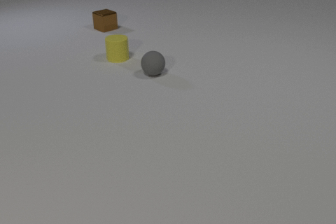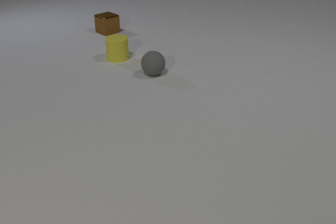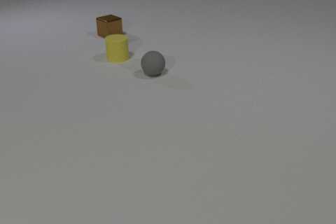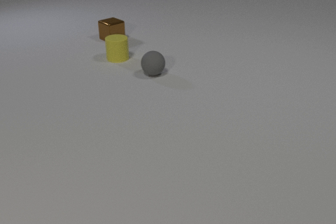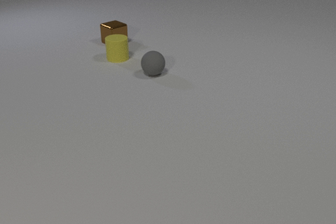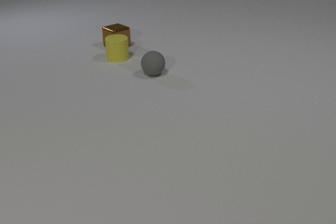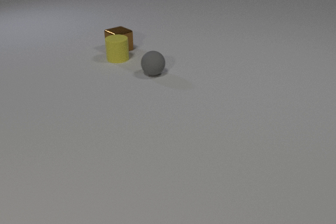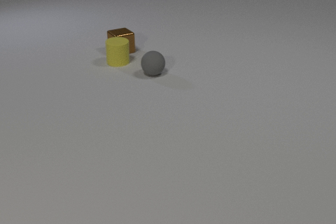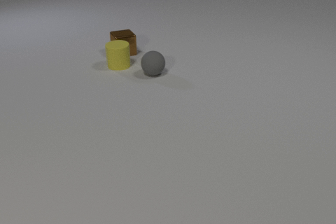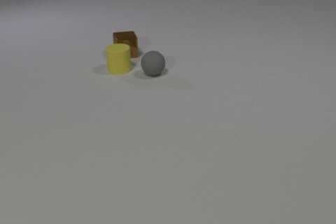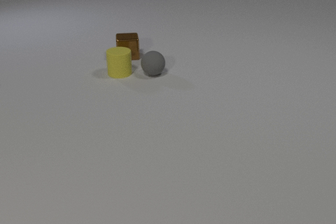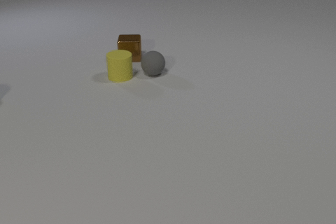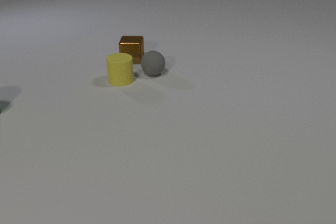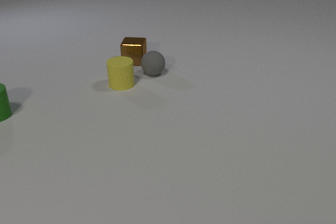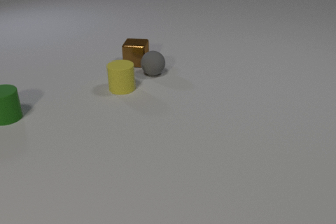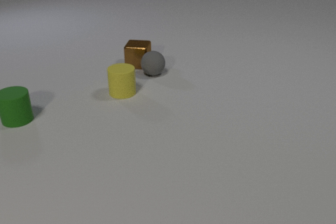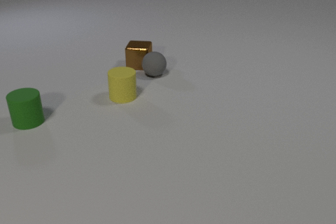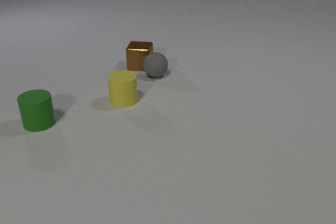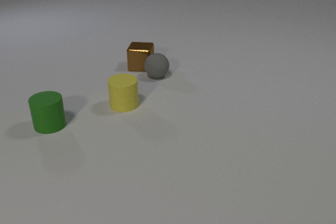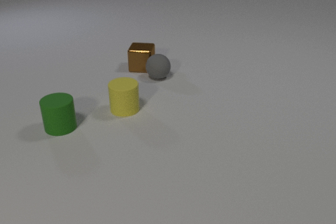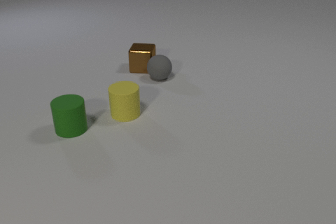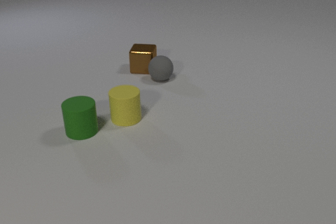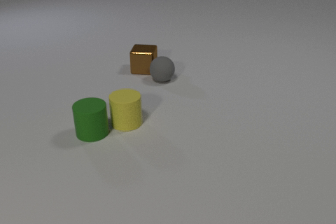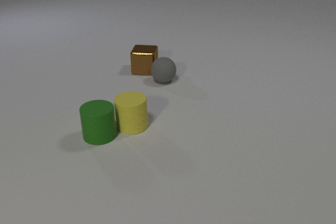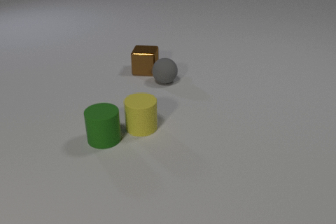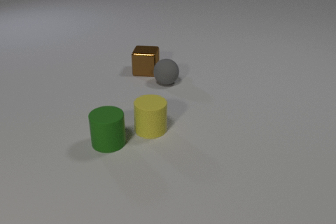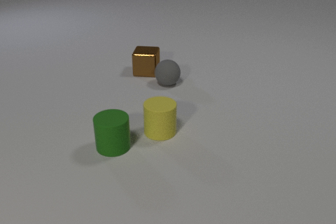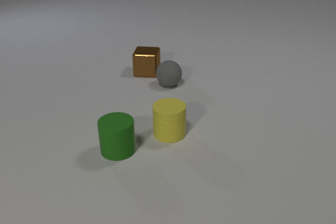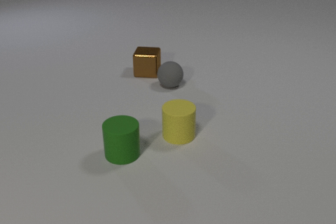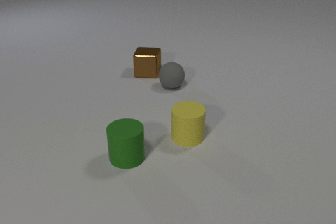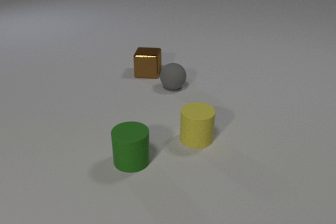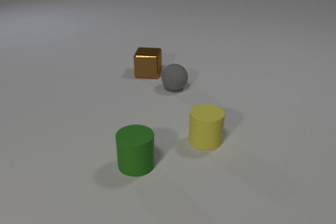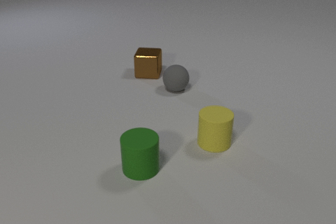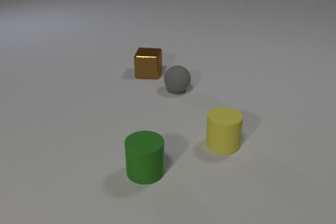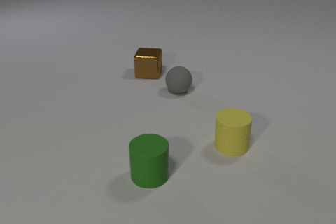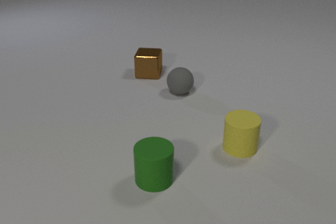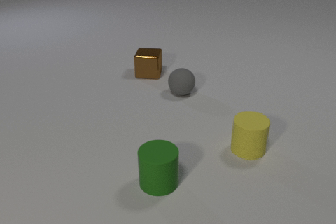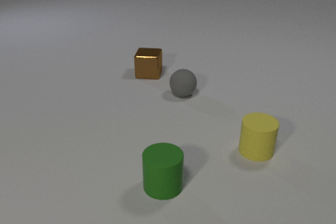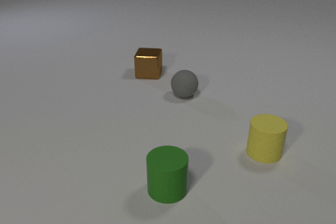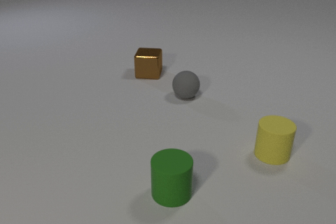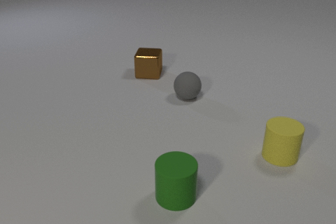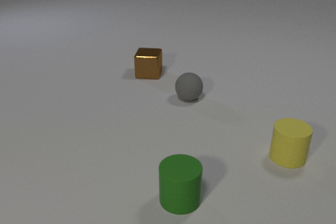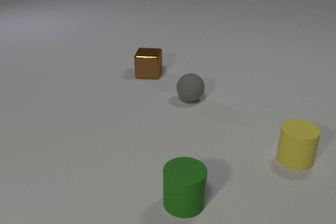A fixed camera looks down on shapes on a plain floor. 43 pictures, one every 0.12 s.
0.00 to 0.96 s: The brown metal cube slides toward the camera, spins so that its near face slides to the left, clockwise seen from above. The yellow rubber cylinder slides toward the camera. The brown metal cube and the yellow rubber cylinder collide.
0.96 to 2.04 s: The brown metal cube slides toward the camera and to the right, spins so that its near face slides to the left, clockwise seen from above. The yellow rubber cylinder slides toward the camera. The green rubber cylinder comes in at the left edge, slides to the right and toward the camera. The brown metal cube and the gray rubber sphere collide.
2.04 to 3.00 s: The brown metal cube slides toward the camera and to the right. The yellow rubber cylinder slides toward the camera and to the right. The gray rubber sphere rolls toward the camera and to the right. The green rubber cylinder slides to the right and toward the camera. The yellow rubber cylinder and the green rubber cylinder collide.
3.00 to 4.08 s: The brown metal cube slides toward the camera. The yellow rubber cylinder slides to the right. The gray rubber sphere rolls toward the camera and to the right. The green rubber cylinder slides toward the camera and to the right.
4.08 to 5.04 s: The yellow rubber cylinder slides to the right. The gray rubber sphere rolls toward the camera and to the right. The green rubber cylinder slides toward the camera and to the right.
What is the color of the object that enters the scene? green.
How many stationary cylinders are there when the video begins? 1.
What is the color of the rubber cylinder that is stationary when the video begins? yellow.
